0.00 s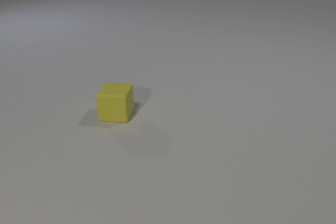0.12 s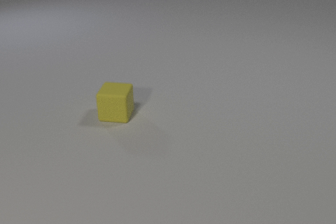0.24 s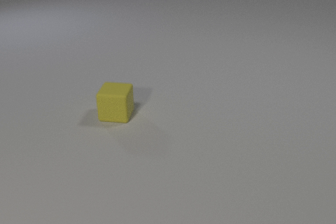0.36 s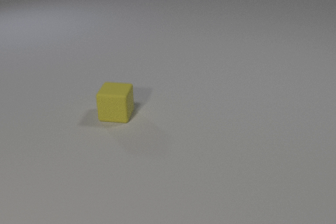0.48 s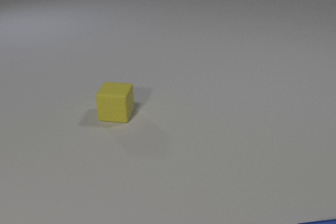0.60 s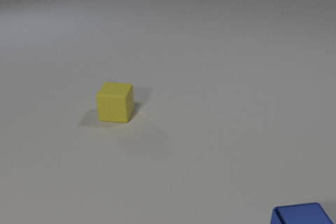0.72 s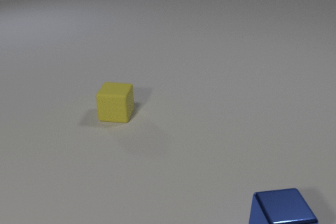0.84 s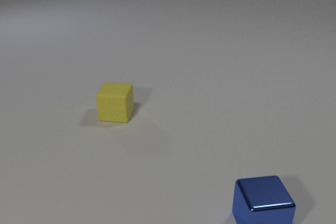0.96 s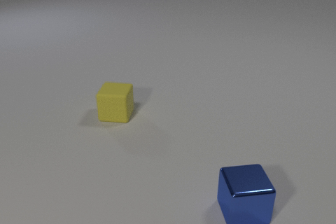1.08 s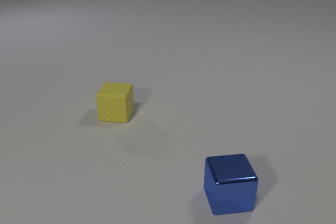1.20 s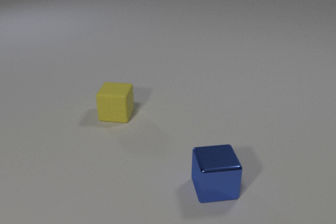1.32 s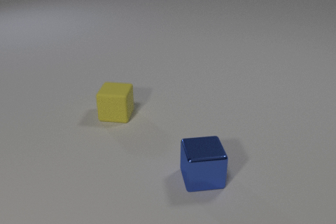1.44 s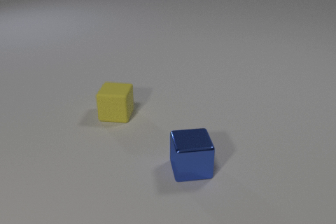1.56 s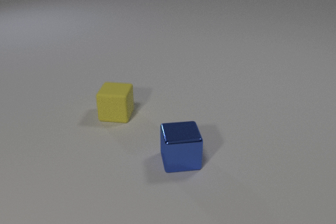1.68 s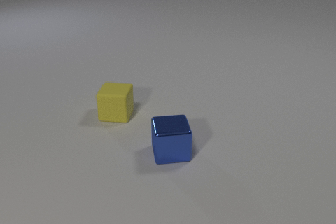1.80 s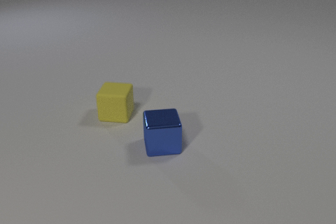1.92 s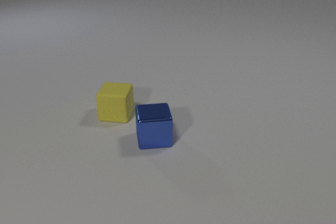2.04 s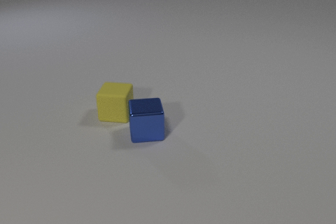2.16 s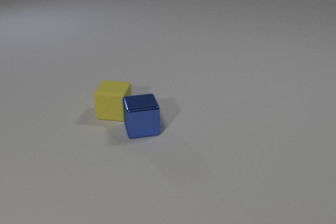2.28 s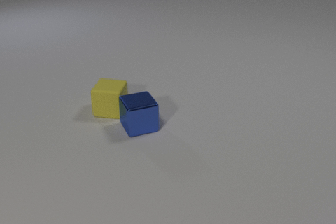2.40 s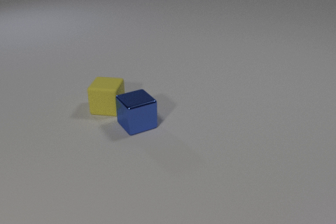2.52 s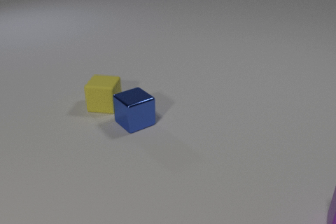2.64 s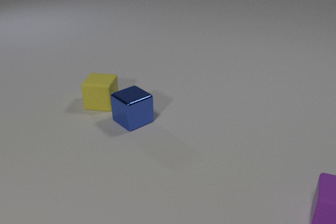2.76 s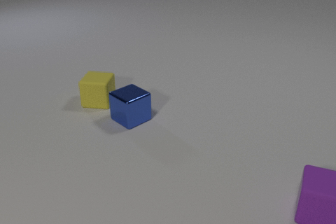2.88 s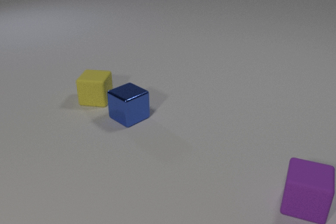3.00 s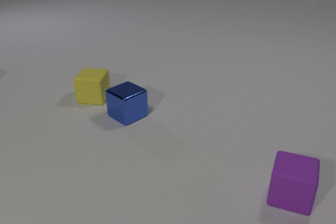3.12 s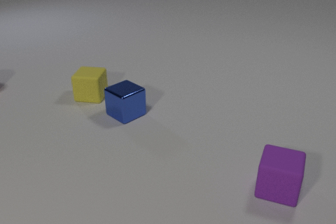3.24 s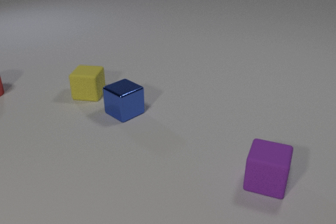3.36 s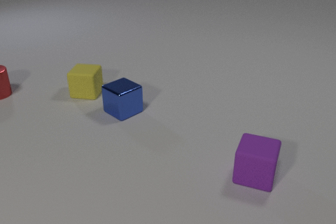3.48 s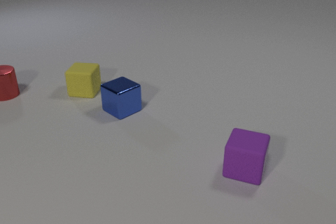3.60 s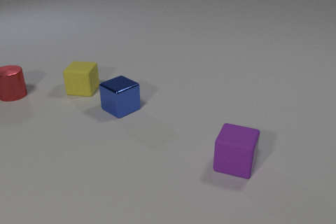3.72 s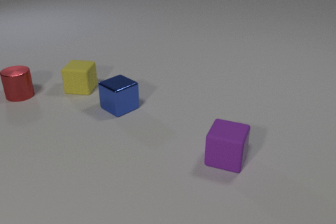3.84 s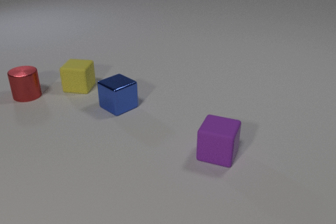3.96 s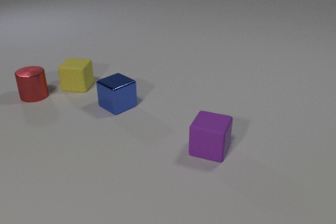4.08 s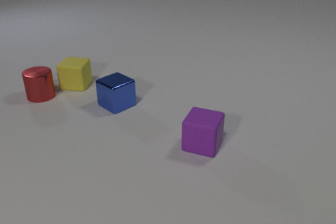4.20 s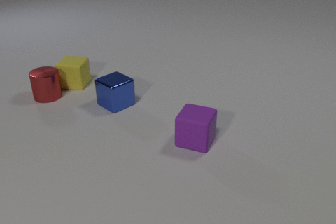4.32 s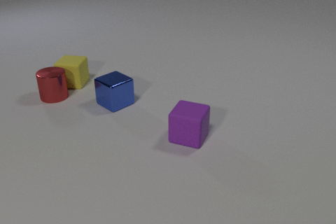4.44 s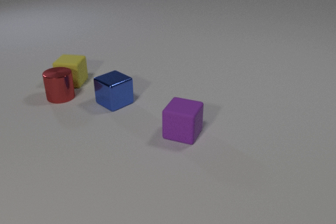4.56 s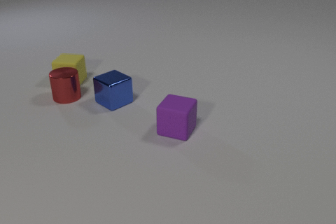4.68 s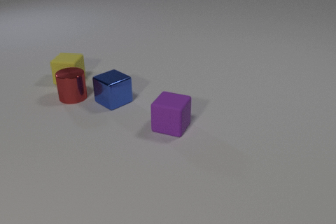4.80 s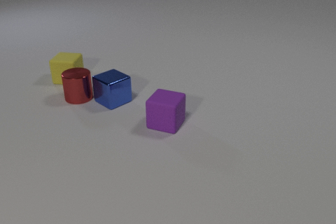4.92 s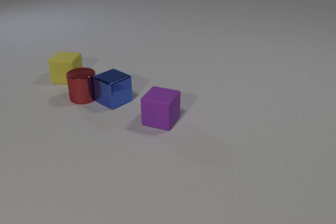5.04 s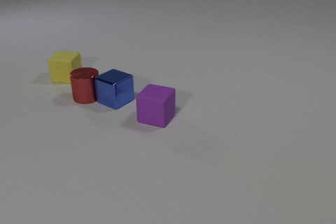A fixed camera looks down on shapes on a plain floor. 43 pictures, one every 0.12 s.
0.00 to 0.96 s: The blue metal cube comes in at the bottom edge, slides to the left and away from the camera.
0.96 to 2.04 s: The blue metal cube slides away from the camera and to the left.
2.04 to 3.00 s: The blue metal cube slides away from the camera and to the left, spins so that its near face slides to the right, counterclockwise seen from above. The yellow rubber cube slides away from the camera and to the left. The purple rubber cube comes in at the right edge, slides to the left and away from the camera. The blue metal cube and the yellow rubber cube collide.
3.00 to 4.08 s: The blue metal cube slides away from the camera and to the left. The yellow rubber cube slides away from the camera and to the left. The red metal cylinder comes in at the left edge, slides to the right and toward the camera. The purple rubber cube slides to the left and away from the camera.
4.08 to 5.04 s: The blue metal cube slides away from the camera. The yellow rubber cube slides away from the camera and to the left. The red metal cylinder slides to the right. The purple rubber cube slides away from the camera and to the left. The blue metal cube and the red metal cylinder collide.
What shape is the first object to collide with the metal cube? cube.
How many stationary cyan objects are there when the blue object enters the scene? 0.
What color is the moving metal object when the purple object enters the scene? blue.
